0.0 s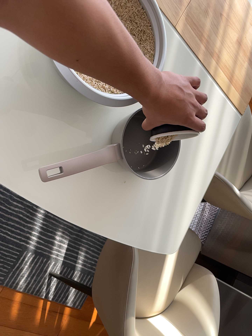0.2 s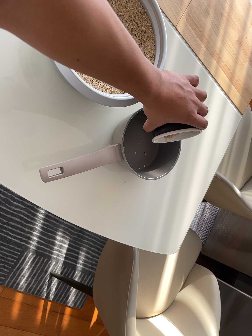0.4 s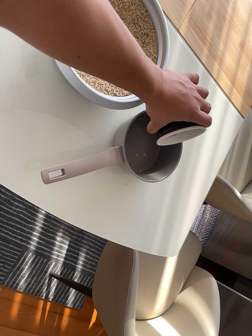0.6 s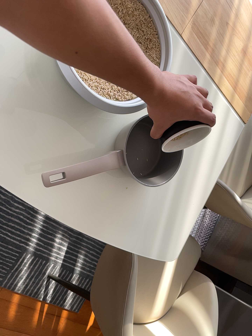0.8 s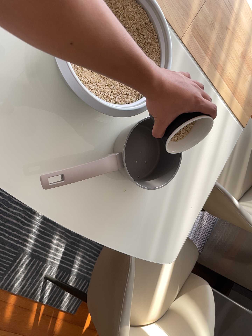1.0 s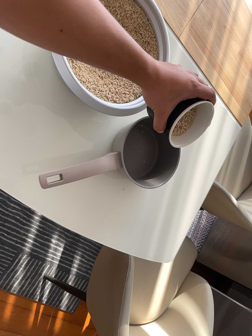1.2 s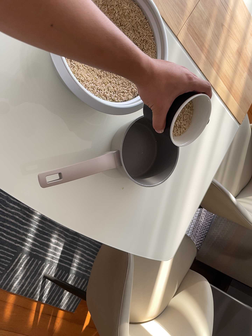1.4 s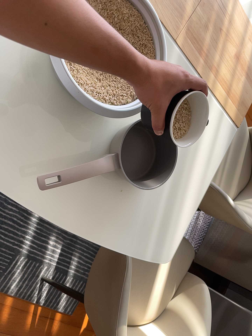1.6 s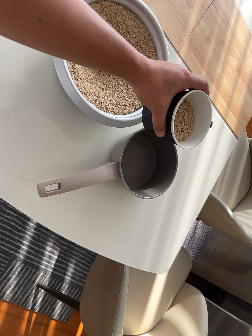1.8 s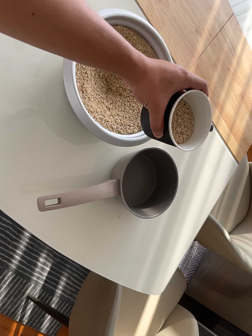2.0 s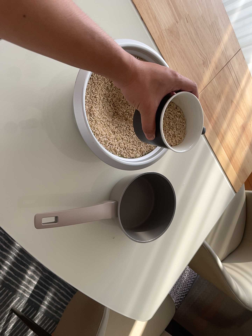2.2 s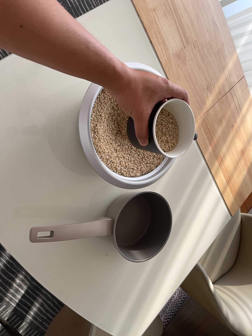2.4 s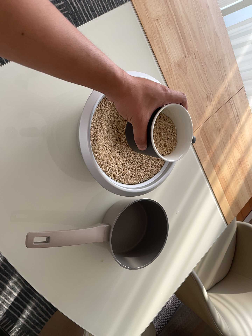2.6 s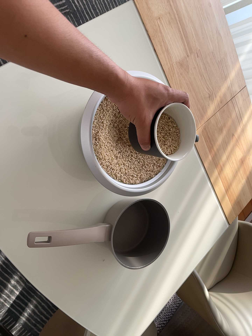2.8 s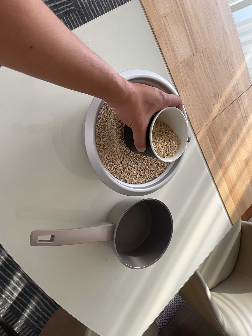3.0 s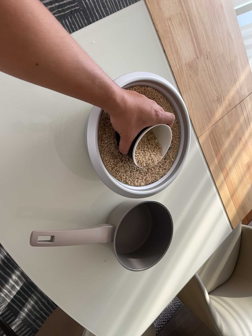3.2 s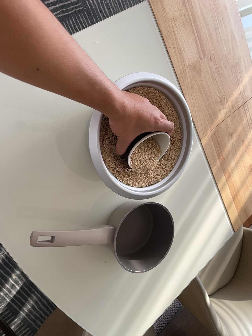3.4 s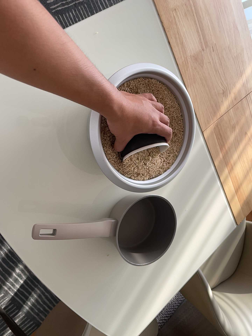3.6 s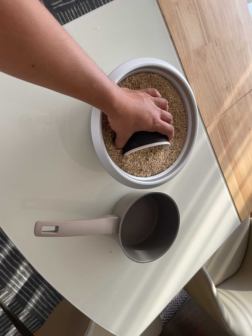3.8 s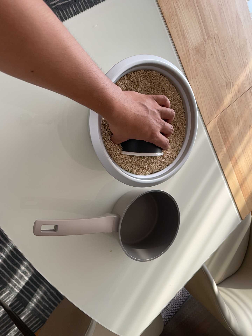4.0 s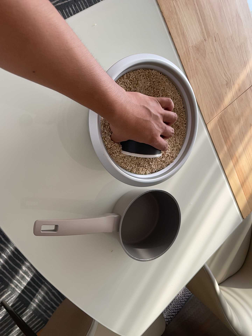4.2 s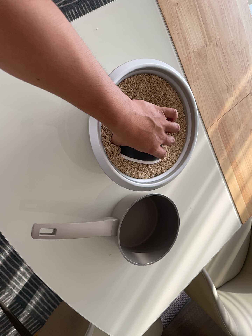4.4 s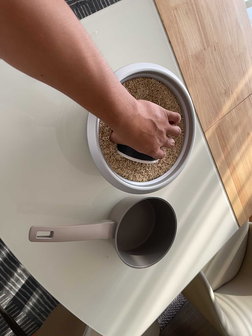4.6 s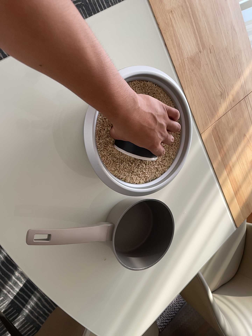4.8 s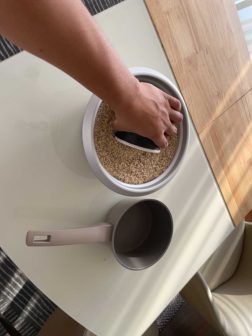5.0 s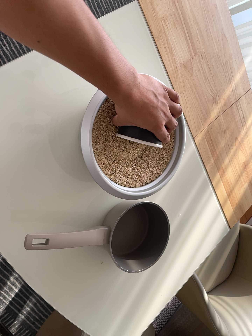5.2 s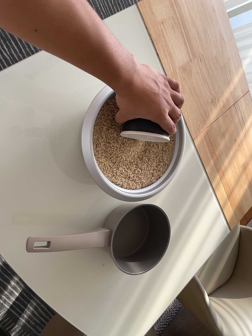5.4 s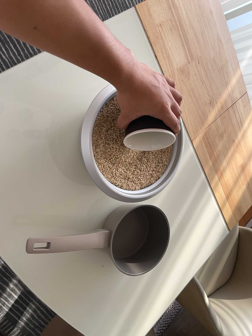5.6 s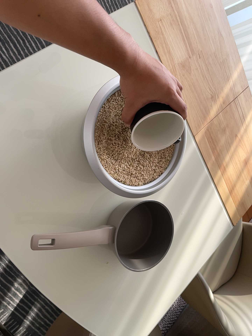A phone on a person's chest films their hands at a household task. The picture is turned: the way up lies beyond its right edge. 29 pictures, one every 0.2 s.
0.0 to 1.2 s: The camera shifts only a little, or ends up much as it began.
1.2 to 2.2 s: The camera travels toward the top of its view, about 6 cm, so close, fixed things drift downward. Its aim tips toward the top of its view by about 10 degrees, and the scene shifts downward. It rolls about its line of sight by about 15 degrees, and the scene rotates clockwise.
2.2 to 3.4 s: The camera shifts only a little, or ends up much as it began.
3.4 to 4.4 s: The camera keeps its place and its aim.
4.4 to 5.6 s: The camera shifts only a little, or ends up much as it began.
The film runs backward here.
